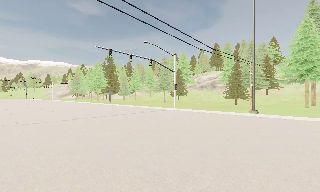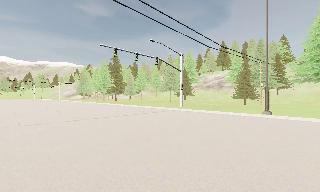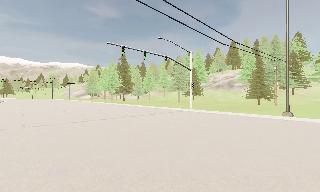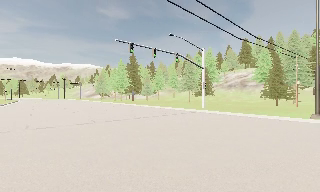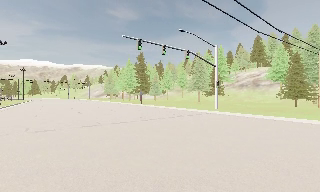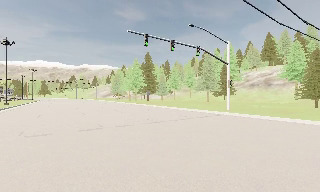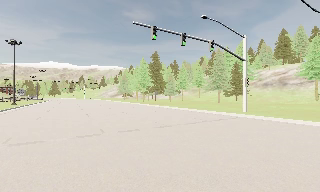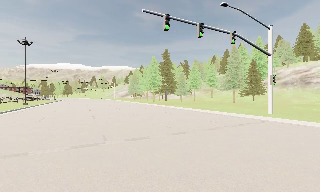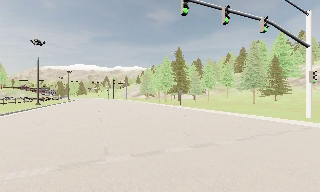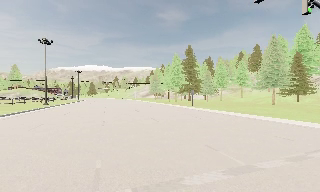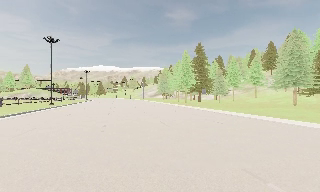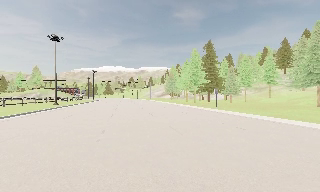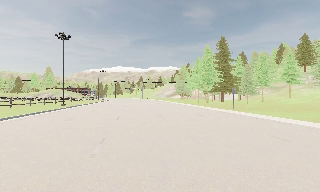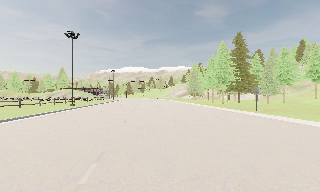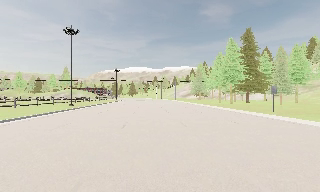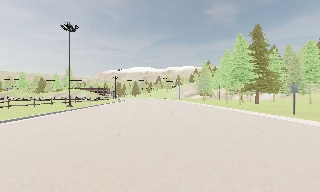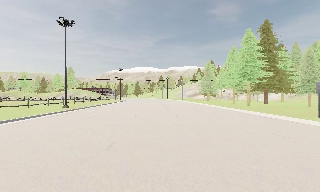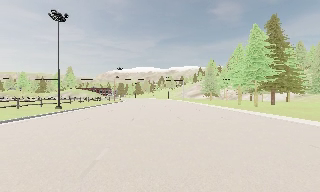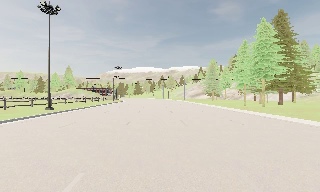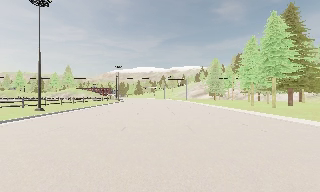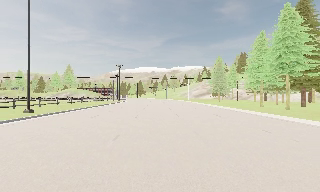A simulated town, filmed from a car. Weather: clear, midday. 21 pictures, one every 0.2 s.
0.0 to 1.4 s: The camera swings to its left by about 20 degrees, and the scene slides to the right. It travels forward, about 8 m, so what stands in front looms larger. It gains speed.
1.4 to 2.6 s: The camera swings to its left by about 20 degrees, and the scene slides to the right. It travels forward, about 10 m, so what stands in front looms larger.
2.6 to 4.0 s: The camera travels forward, about 12 m, so what stands in front looms larger.
The film runs forward here.
